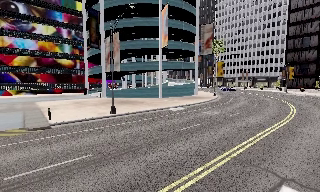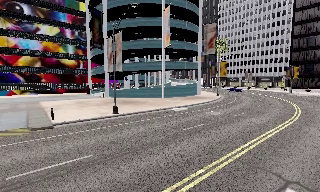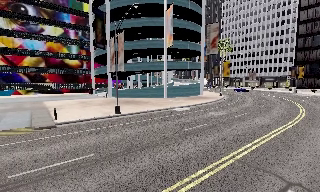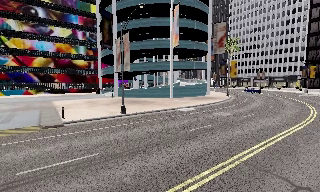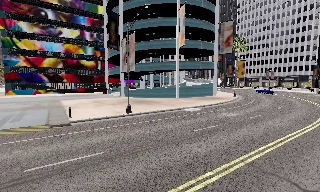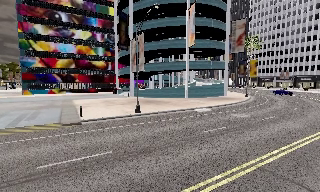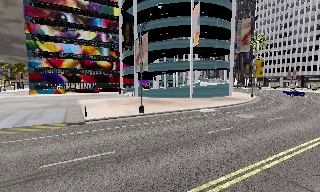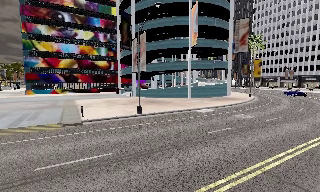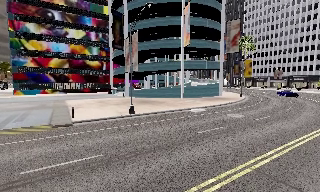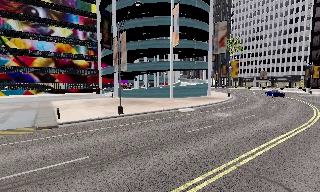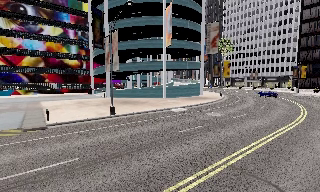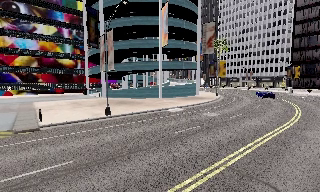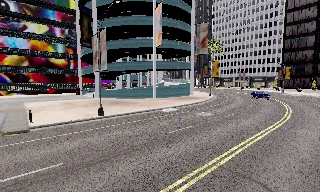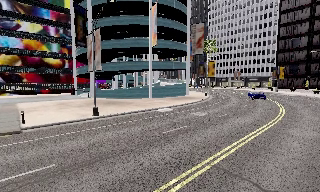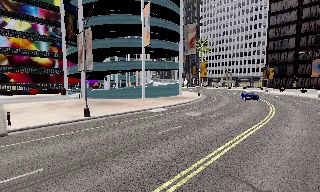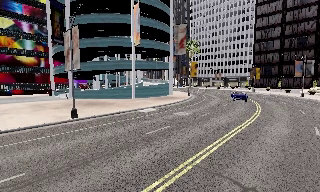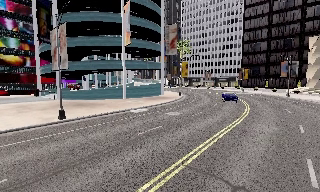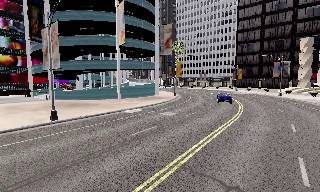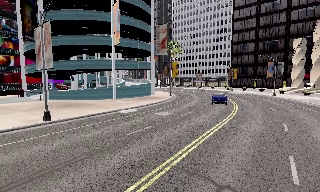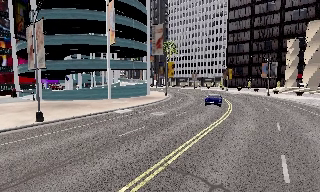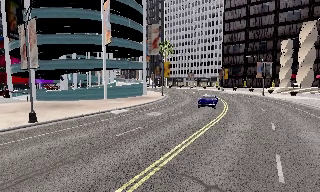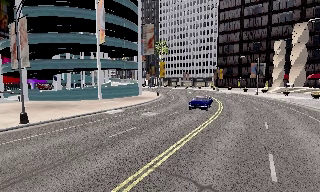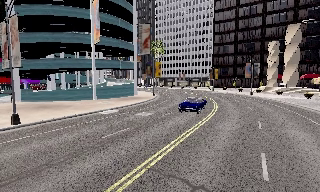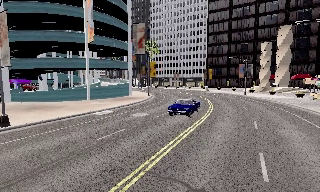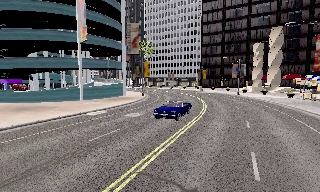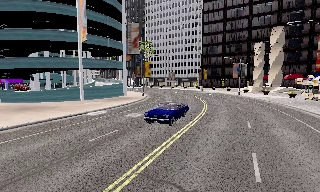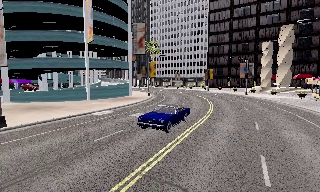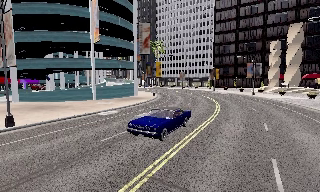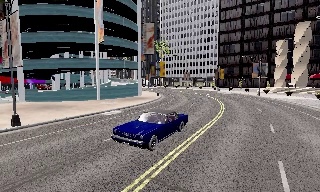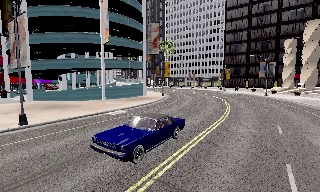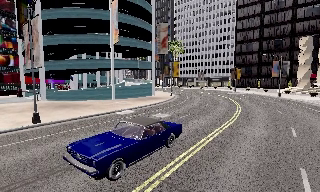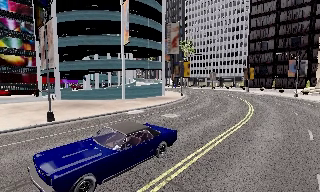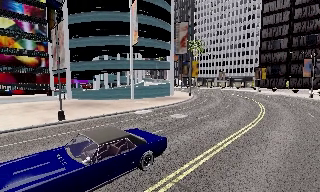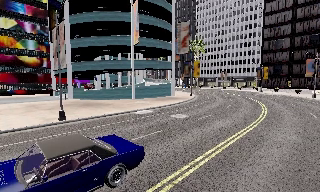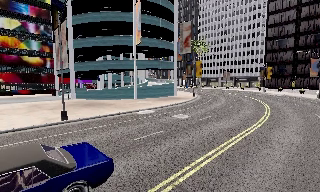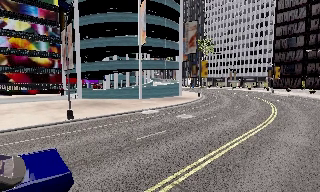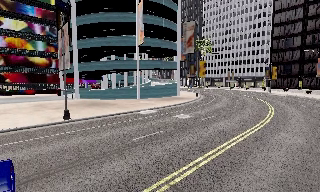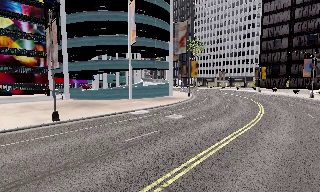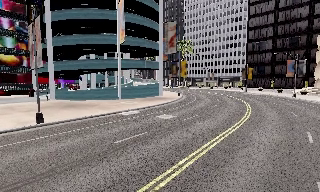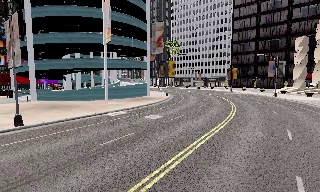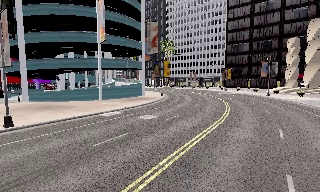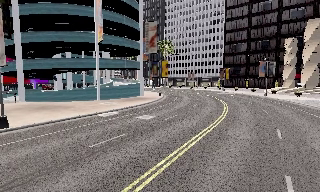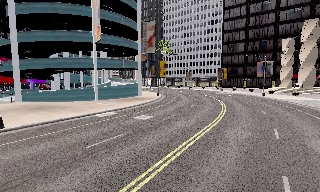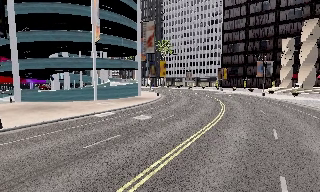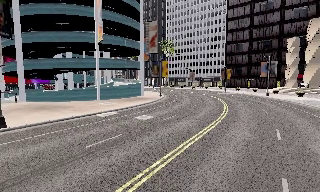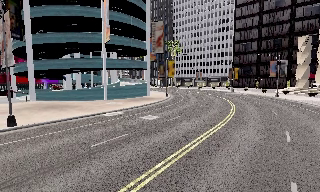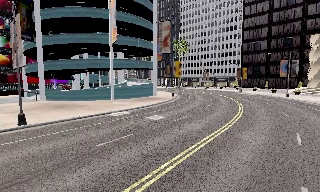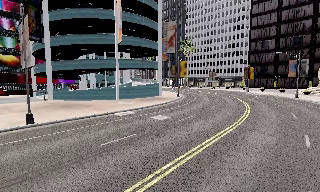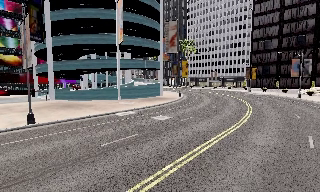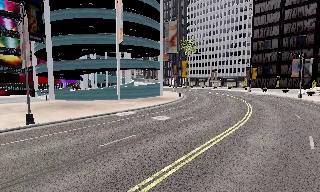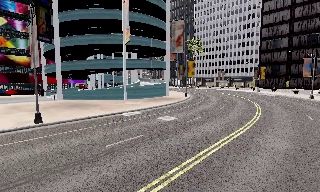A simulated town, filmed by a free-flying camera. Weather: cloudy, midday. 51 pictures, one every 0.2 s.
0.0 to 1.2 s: The camera pans to its left, which is counterclockwise from overhead, by about 10 degrees.
1.2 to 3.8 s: The camera pans to its right, which is clockwise from overhead, by about 25 degrees. It travels to its right and forward, about 1 m, so close, fixed things drift to the left.
3.8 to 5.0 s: The camera shifts only a little, or ends up much as it began.
5.0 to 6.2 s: The camera swings to its left by about 15 degrees, and the scene slides to the right.
6.2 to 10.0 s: The camera travels to its right and forward, about 1.5 m.
The film runs forward here.
